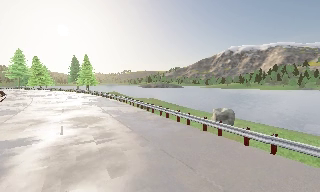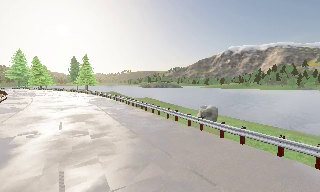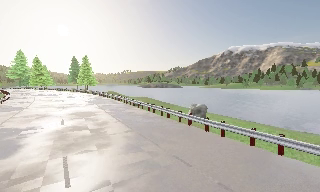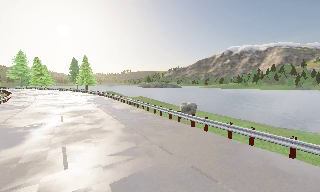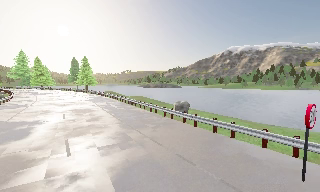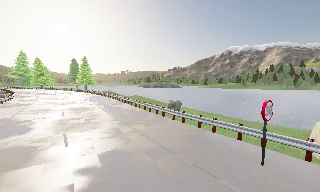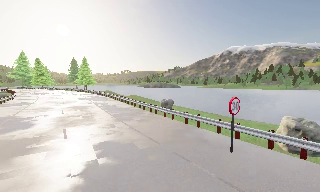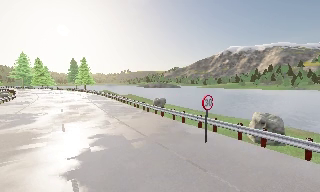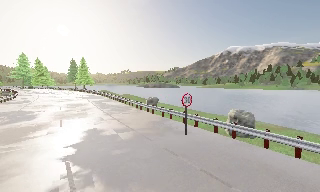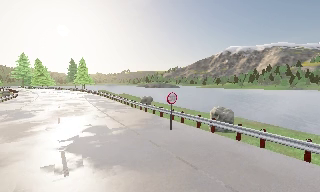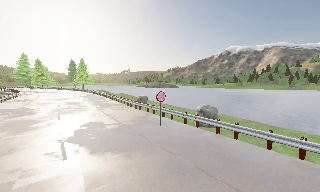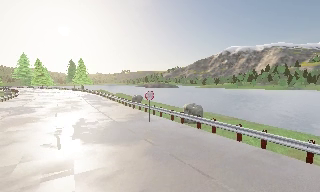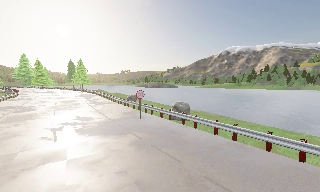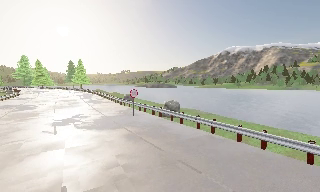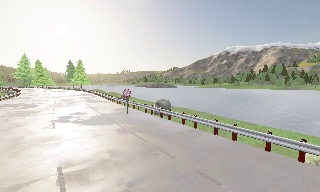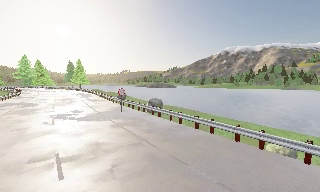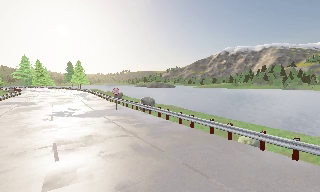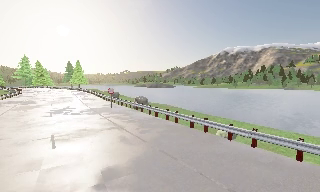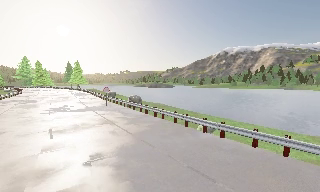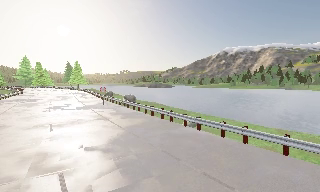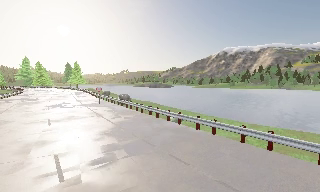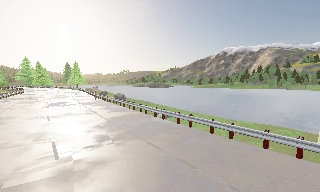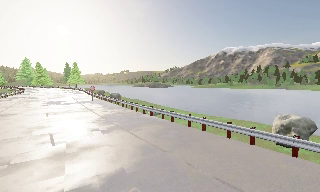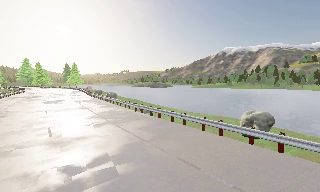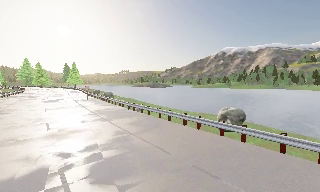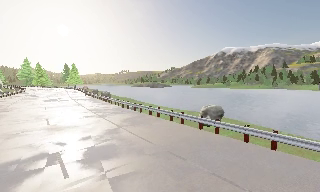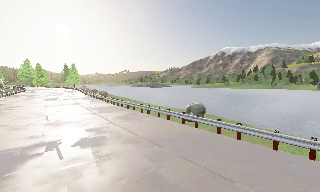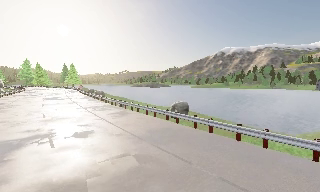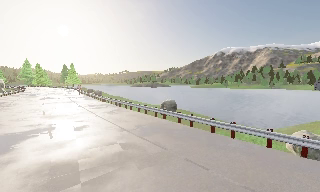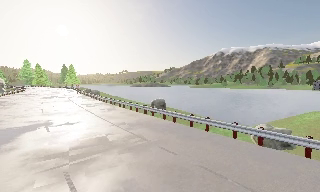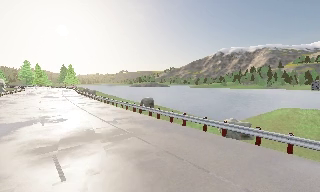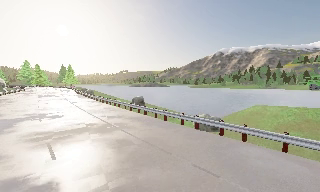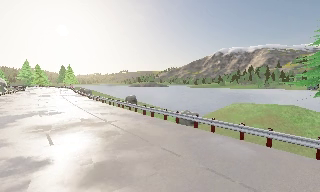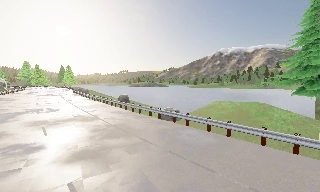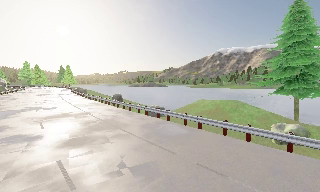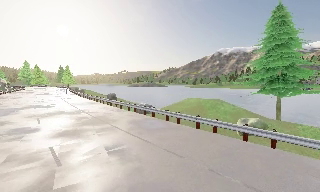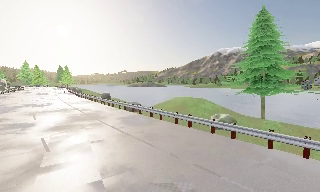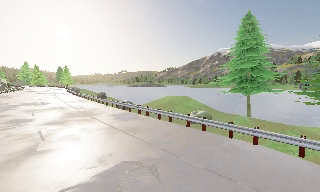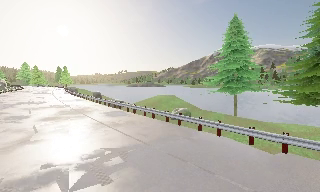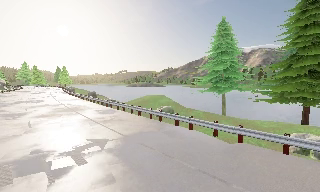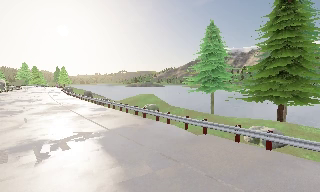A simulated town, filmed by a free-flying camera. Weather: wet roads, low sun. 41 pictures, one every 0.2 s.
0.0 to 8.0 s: The camera travels backward and to its right, about 55 m, so what stands in front gets smaller.
The film runs backward here.
